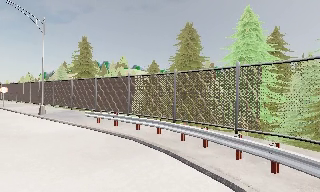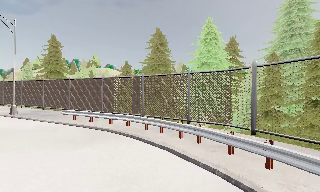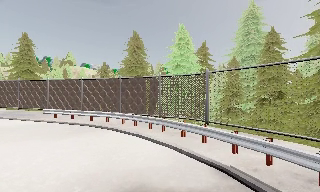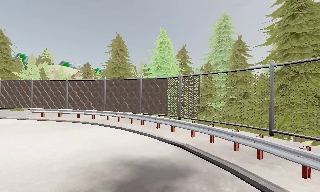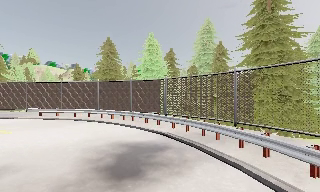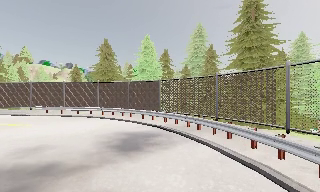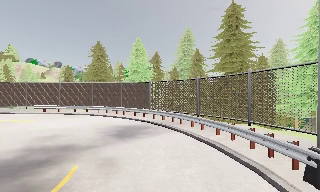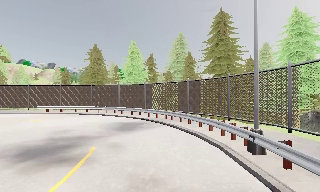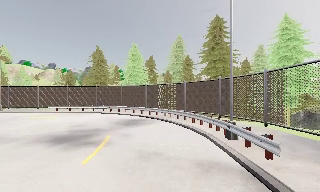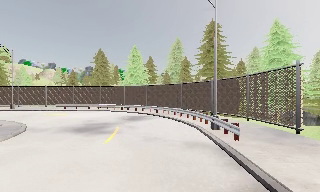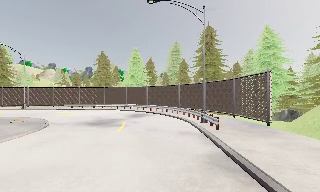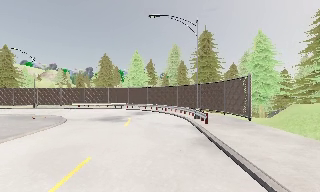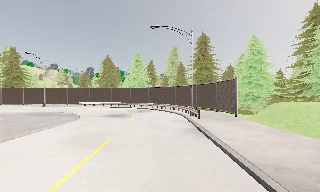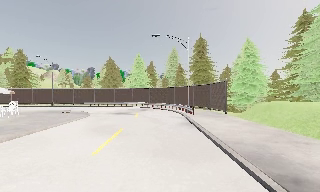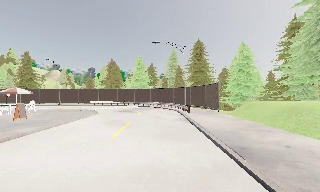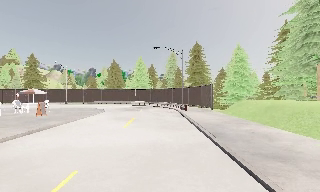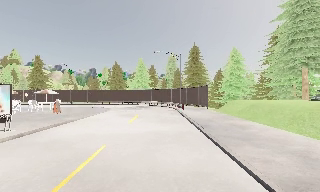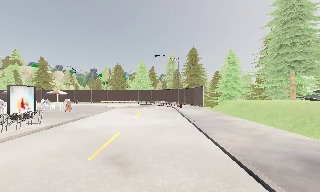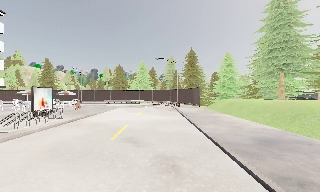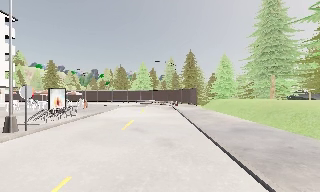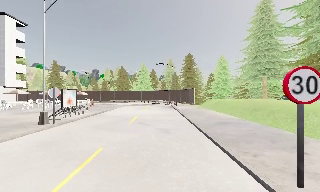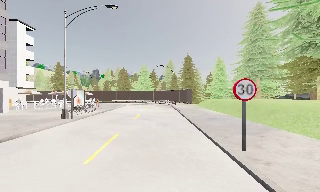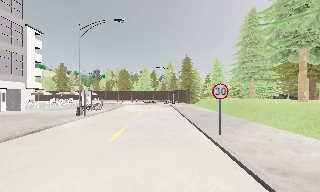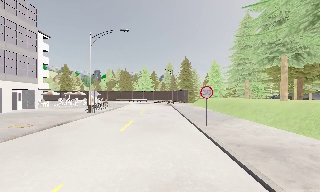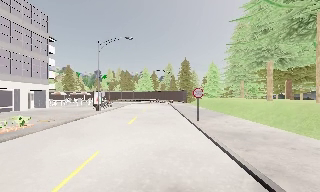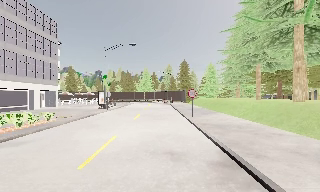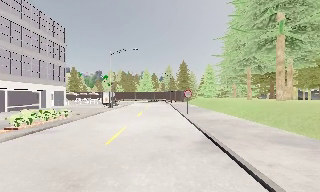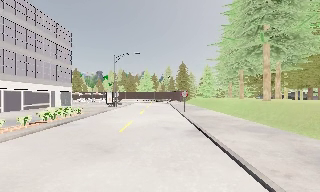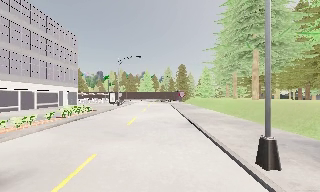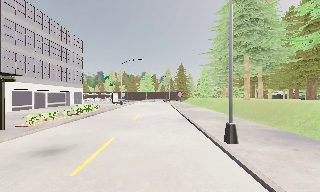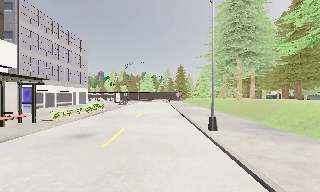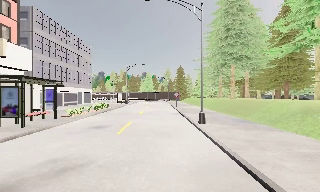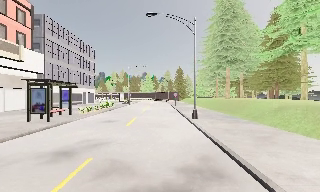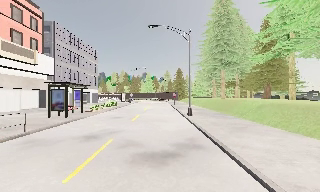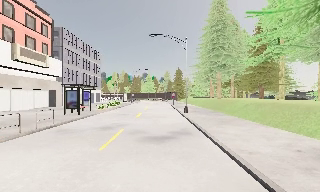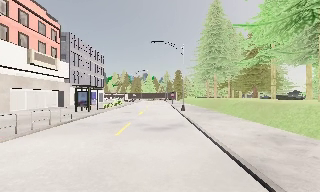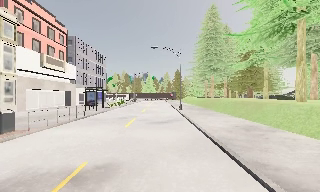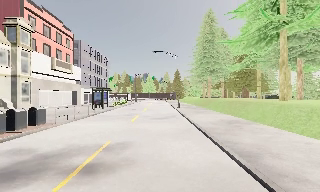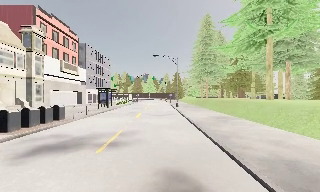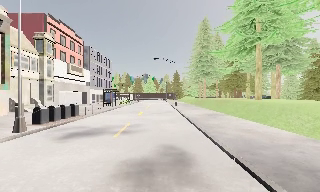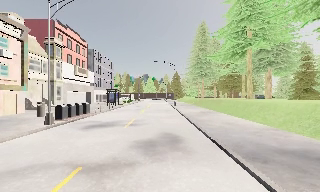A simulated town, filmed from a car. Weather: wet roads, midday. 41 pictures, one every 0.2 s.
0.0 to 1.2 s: The scene slides to the left, as the camera pans about 30 degrees to its right. It travels backward, about 10 m.
1.2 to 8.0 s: The camera travels backward, about 65 m, so what stands in front gets smaller.
The film runs backward here.
